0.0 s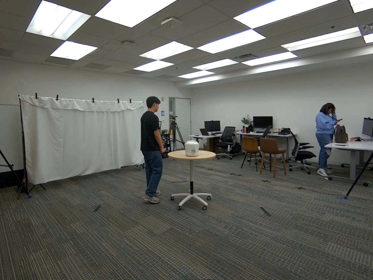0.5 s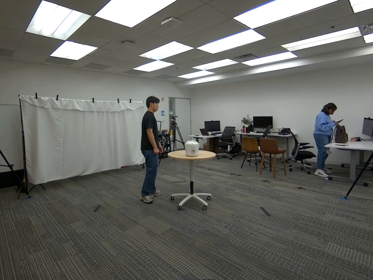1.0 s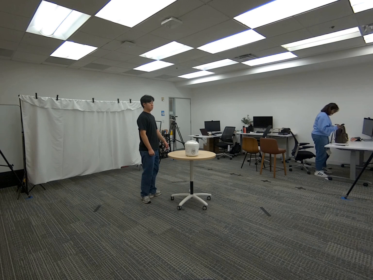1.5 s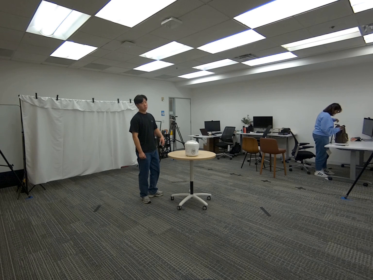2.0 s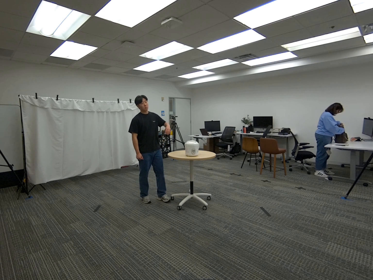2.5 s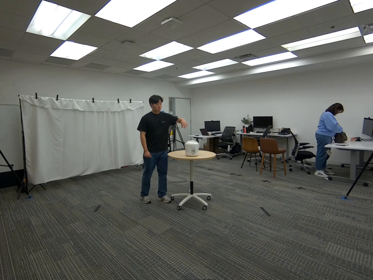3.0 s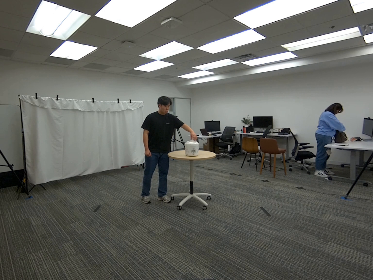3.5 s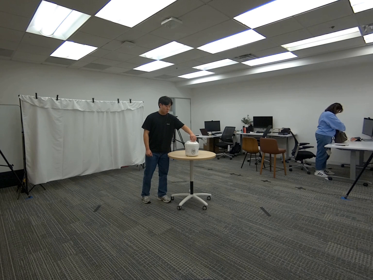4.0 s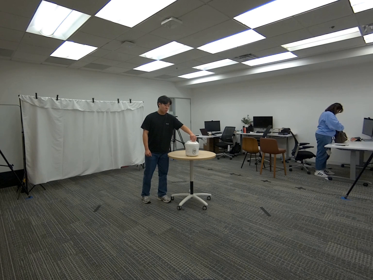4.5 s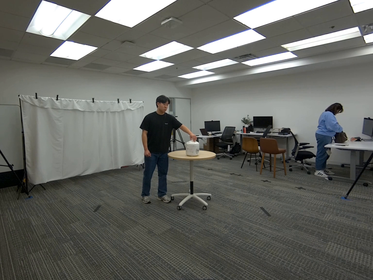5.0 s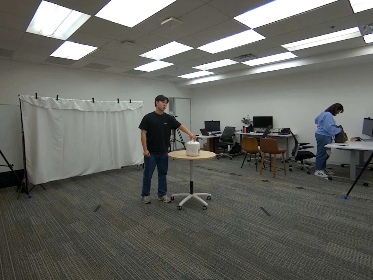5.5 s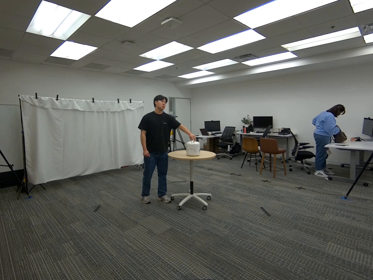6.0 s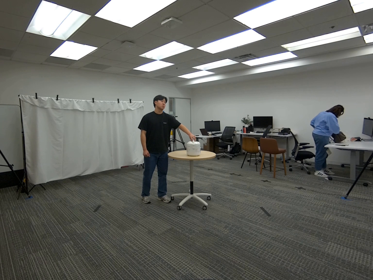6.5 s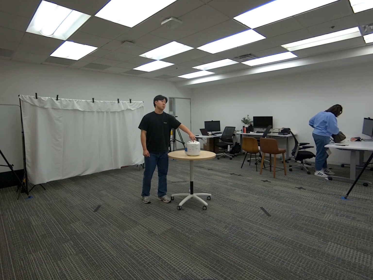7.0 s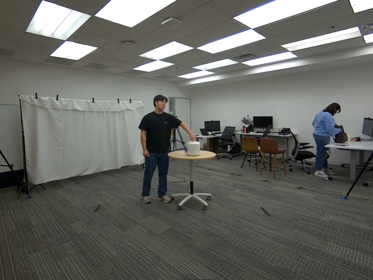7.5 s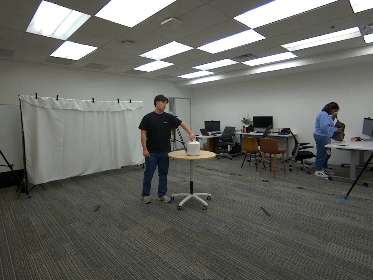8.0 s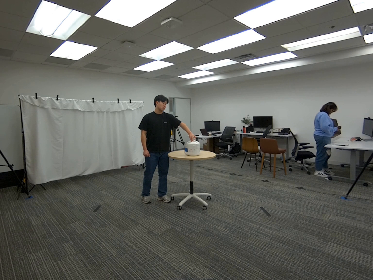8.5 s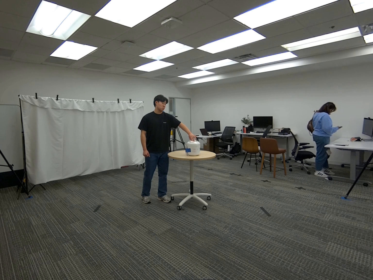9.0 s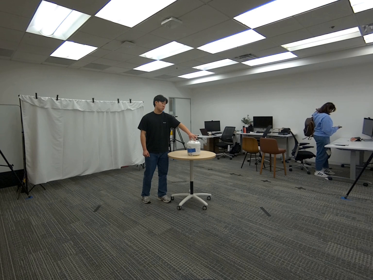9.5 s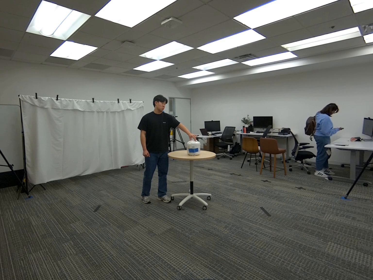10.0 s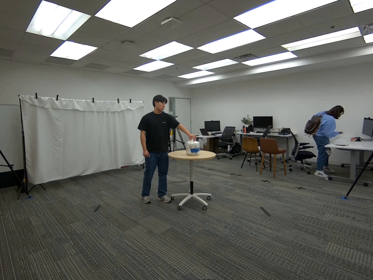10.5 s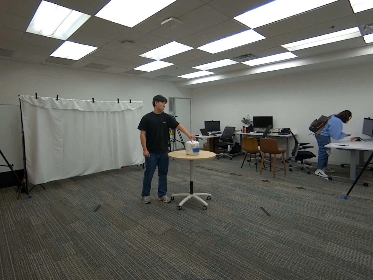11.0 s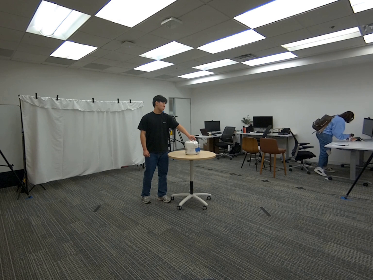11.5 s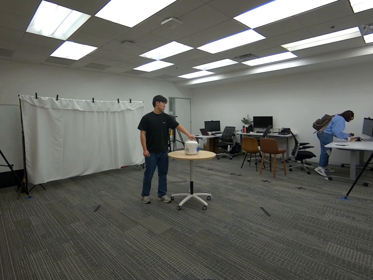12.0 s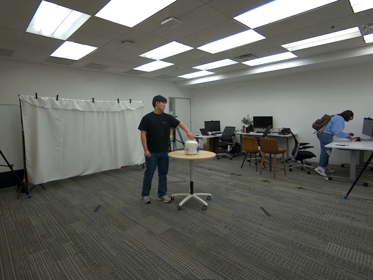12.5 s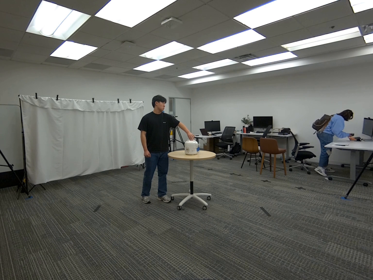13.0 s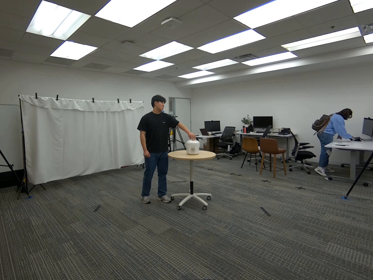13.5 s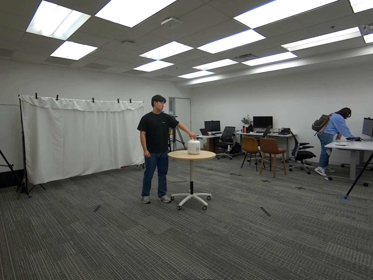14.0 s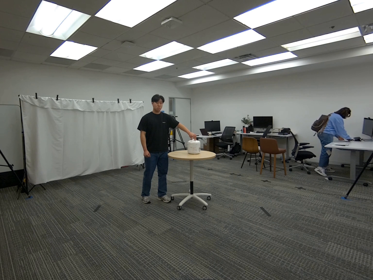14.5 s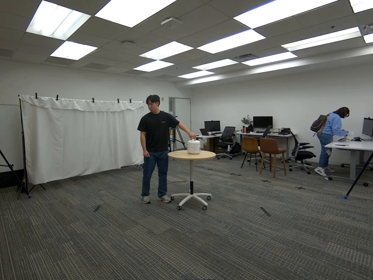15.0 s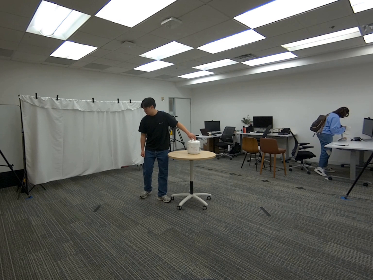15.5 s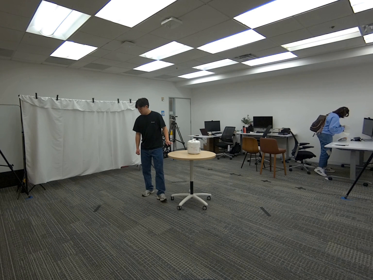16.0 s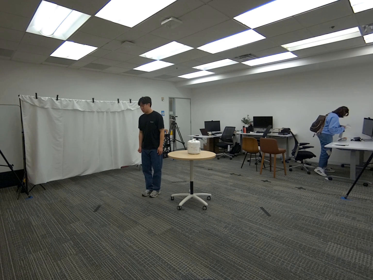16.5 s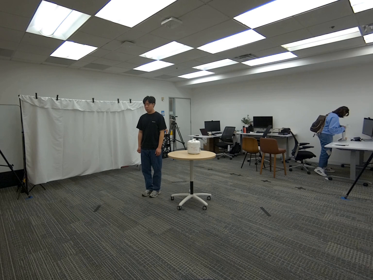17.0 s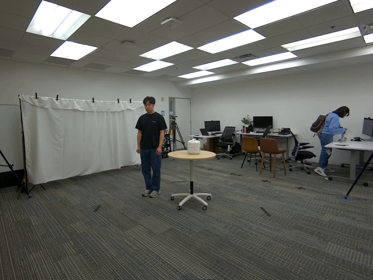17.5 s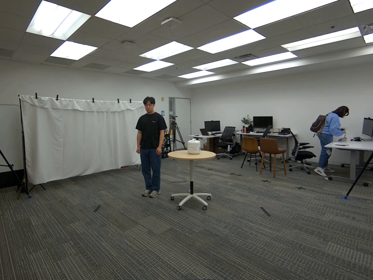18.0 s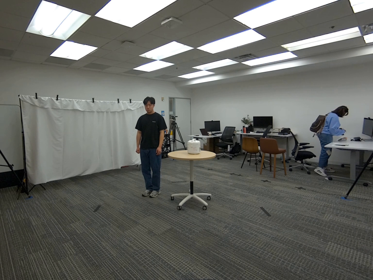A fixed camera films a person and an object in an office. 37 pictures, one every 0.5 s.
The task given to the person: Walk over to the rice cooker on the round table and rotate it counterclockwise using left hand.
